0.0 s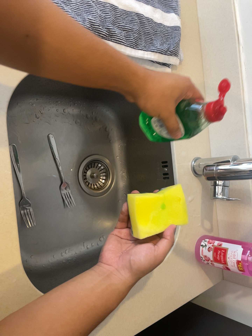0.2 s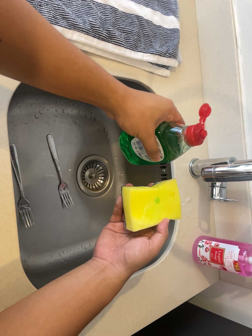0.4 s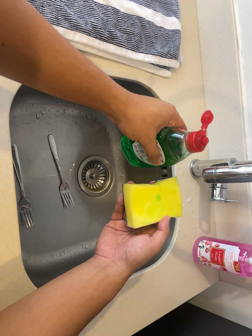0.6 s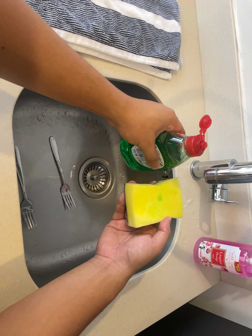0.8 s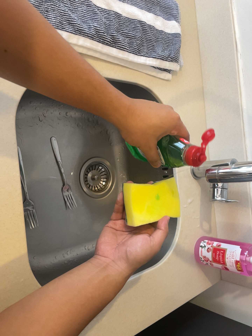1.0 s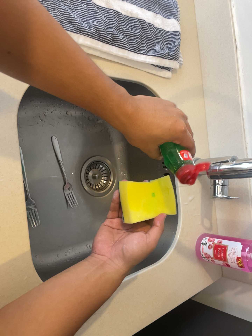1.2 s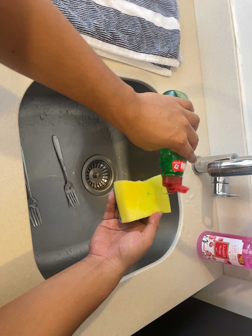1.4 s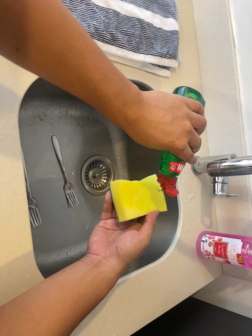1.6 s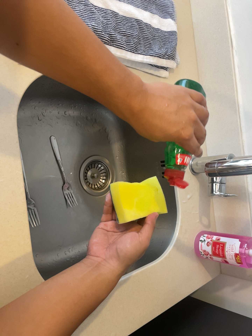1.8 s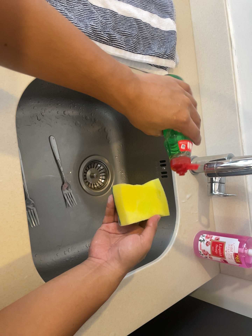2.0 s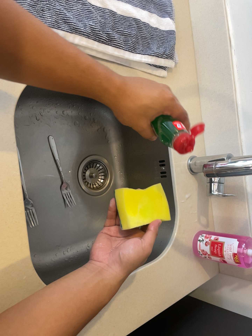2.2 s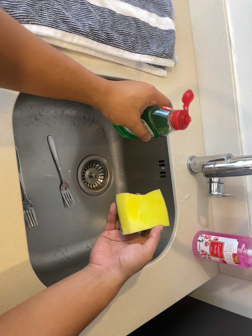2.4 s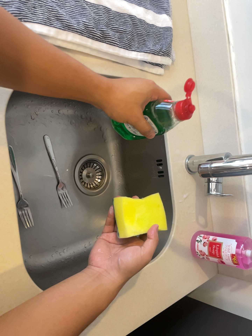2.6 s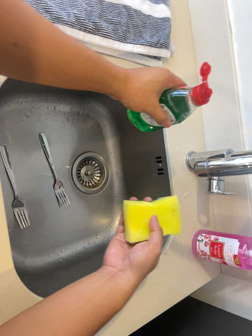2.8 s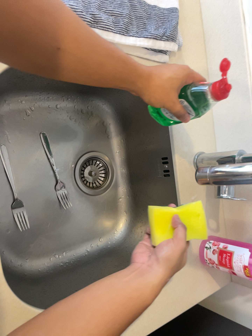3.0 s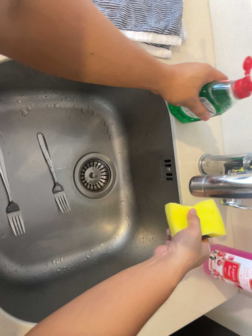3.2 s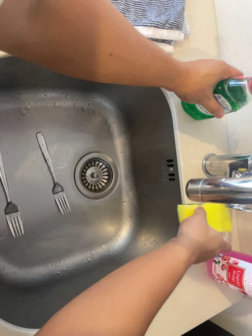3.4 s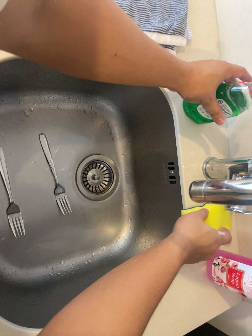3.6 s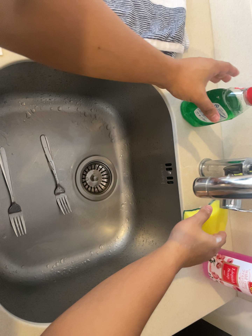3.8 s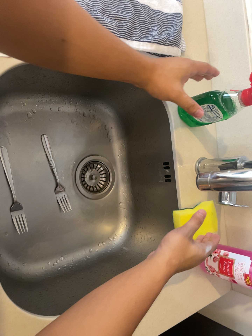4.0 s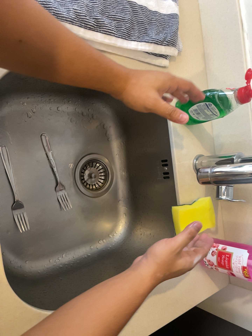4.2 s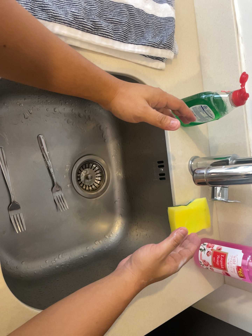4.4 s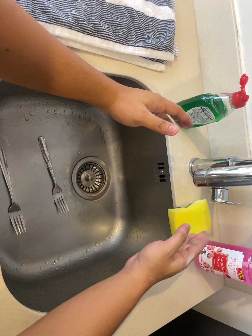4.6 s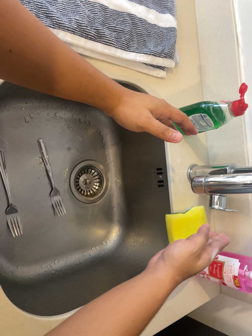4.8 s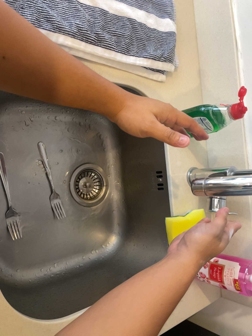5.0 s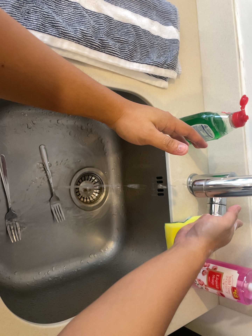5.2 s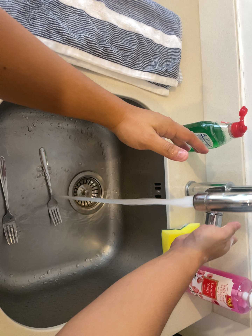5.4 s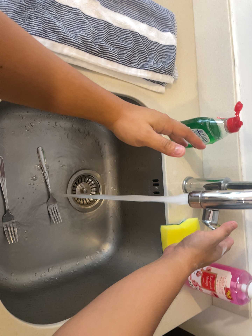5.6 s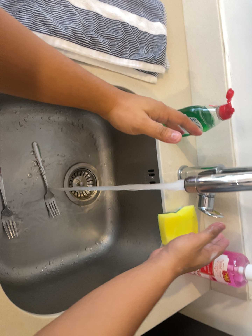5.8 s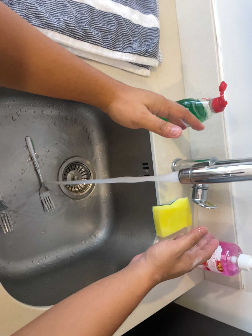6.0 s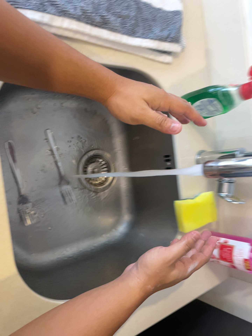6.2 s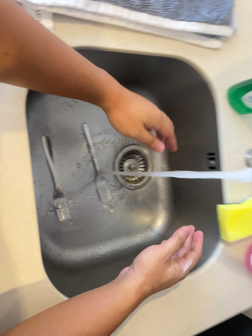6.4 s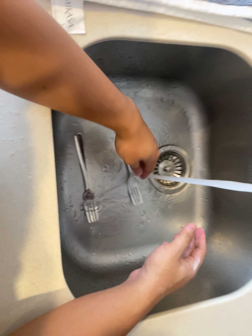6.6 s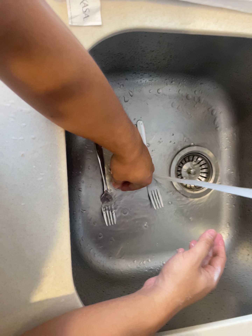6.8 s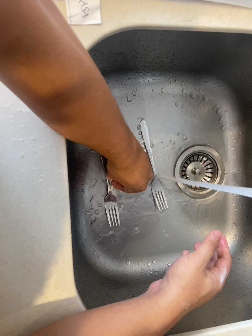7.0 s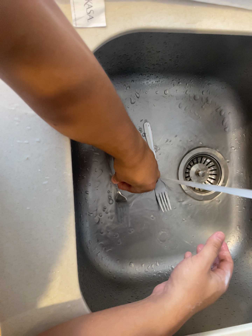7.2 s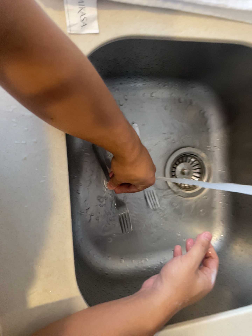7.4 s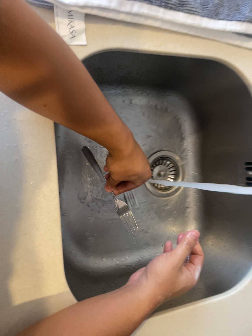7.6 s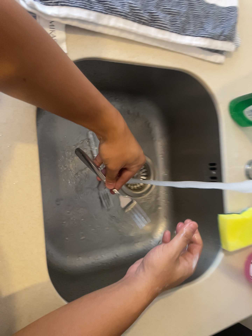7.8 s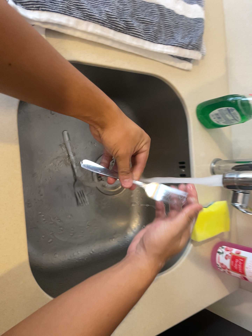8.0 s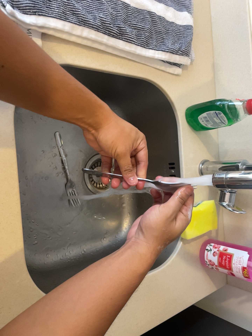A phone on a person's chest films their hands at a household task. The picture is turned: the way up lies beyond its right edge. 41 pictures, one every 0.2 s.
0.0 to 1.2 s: The camera shifts only a little, or ends up much as it began.
1.2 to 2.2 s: The camera keeps its place and its aim.
2.2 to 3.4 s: The camera travels forward and to its right, about 14 cm, so what stands in front looms larger.
3.4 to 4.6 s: The camera travels backward and to its left, about 8 cm, so what stands in front gets smaller.
4.6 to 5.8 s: The camera shifts only a little, or ends up much as it began.
5.8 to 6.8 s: The camera swings to its left by about 30 degrees, and the scene slides to the right. It travels forward, about 14 cm.
6.8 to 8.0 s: The camera pans to its right by about 25 degrees. It travels backward and to its left, about 14 cm, so what stands in front gets smaller.
The film runs backward here.
